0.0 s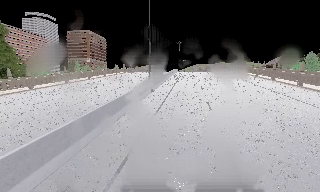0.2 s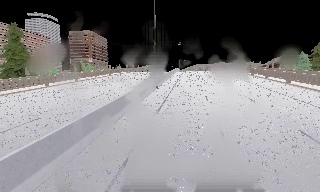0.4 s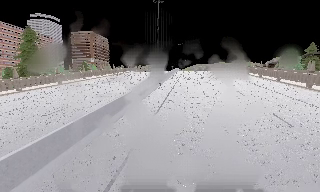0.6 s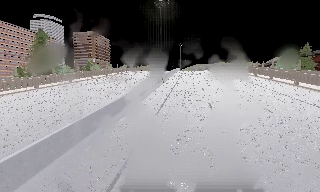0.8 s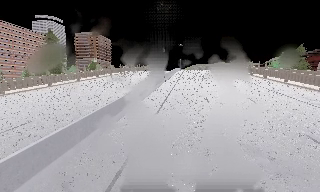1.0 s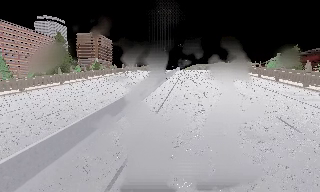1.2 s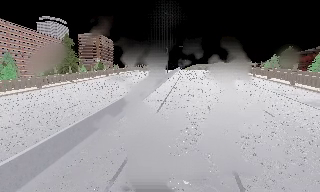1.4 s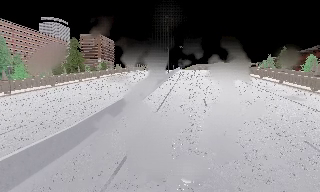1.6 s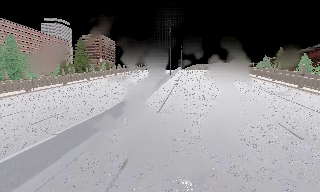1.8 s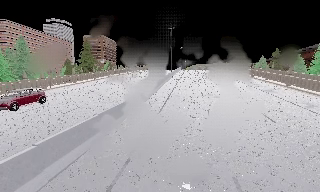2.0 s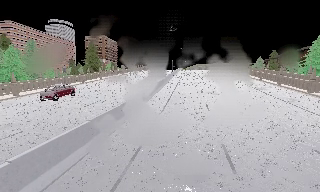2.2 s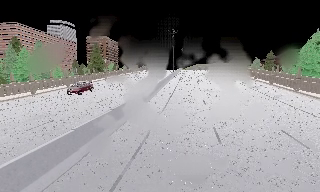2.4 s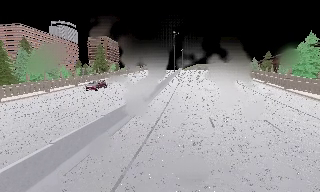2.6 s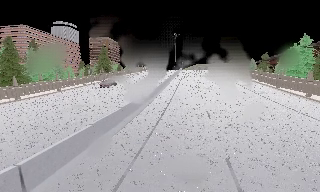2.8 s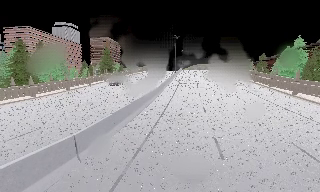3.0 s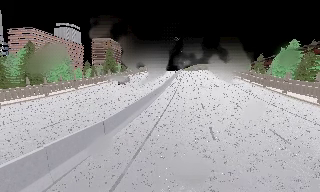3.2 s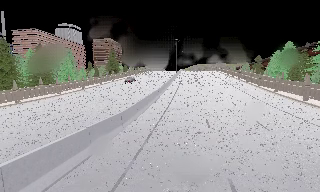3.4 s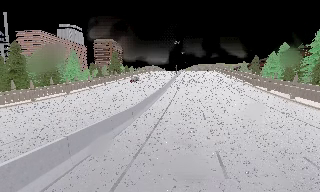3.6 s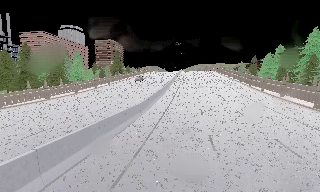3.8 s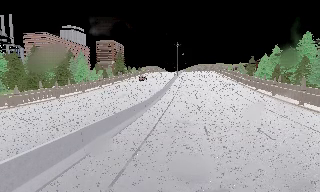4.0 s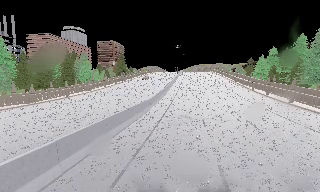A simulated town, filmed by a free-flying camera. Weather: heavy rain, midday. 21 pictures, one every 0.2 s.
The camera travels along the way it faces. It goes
backward.
0.0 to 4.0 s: The camera travels backward, about 45 m, so what stands in front gets smaller.
The film runs backward here.
